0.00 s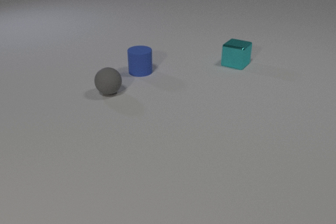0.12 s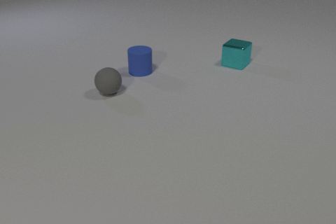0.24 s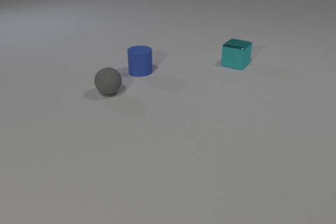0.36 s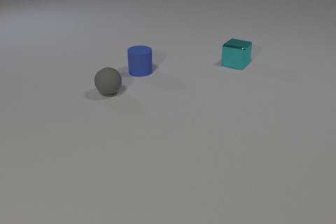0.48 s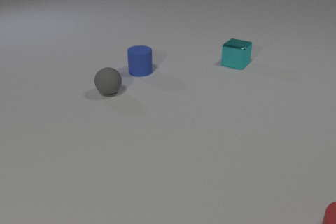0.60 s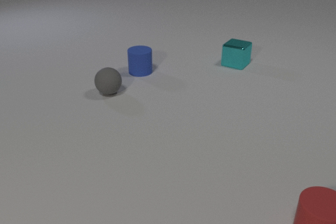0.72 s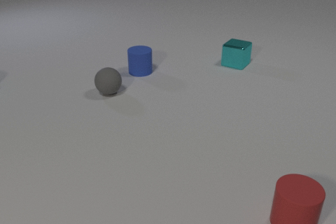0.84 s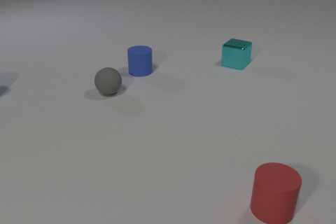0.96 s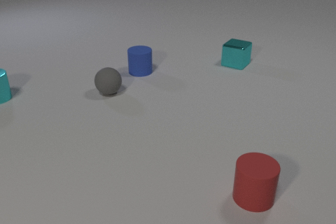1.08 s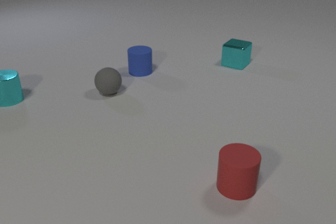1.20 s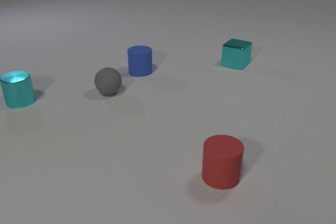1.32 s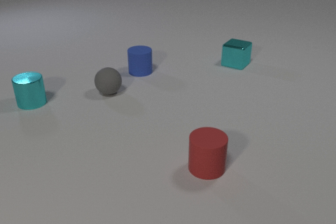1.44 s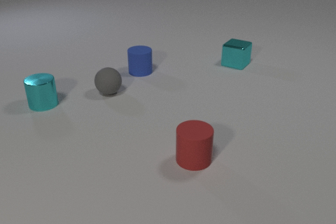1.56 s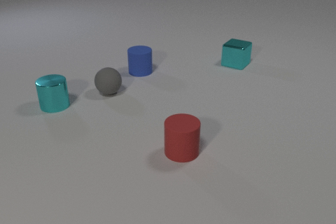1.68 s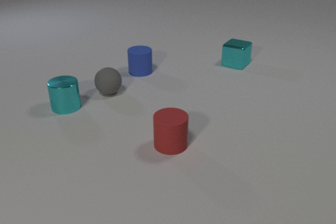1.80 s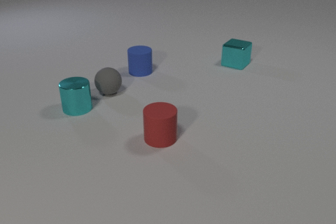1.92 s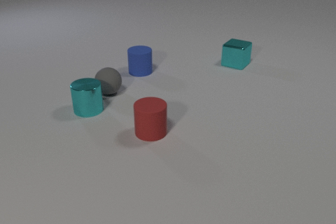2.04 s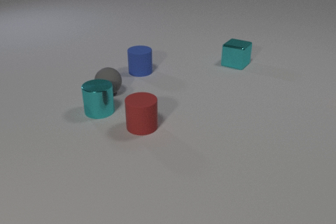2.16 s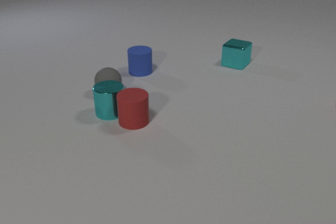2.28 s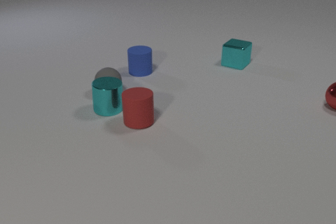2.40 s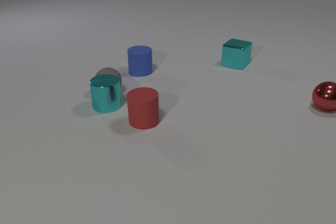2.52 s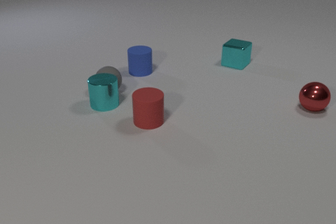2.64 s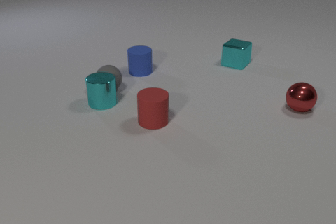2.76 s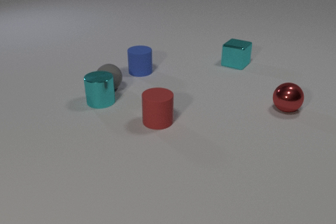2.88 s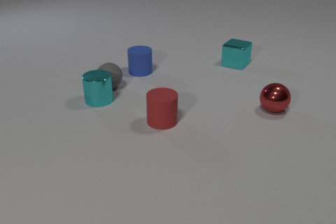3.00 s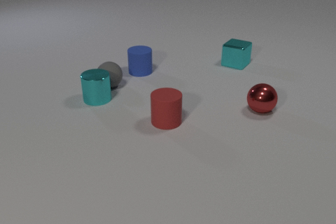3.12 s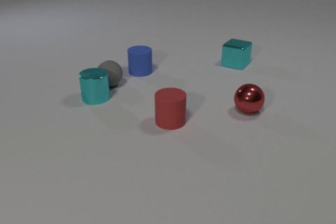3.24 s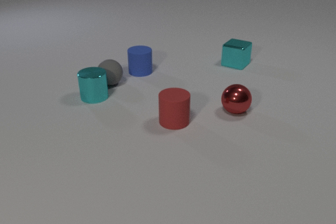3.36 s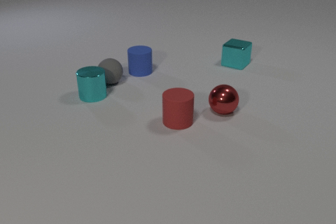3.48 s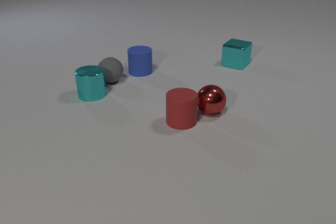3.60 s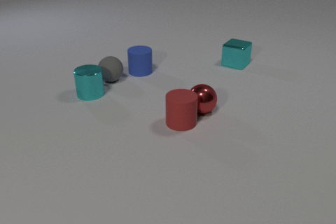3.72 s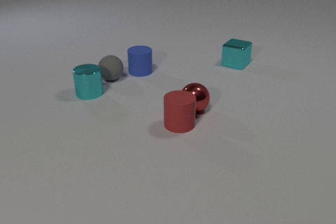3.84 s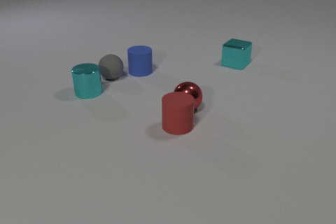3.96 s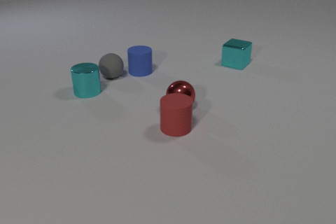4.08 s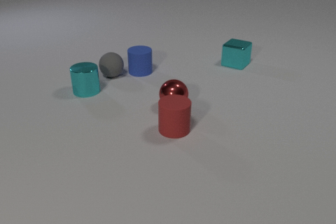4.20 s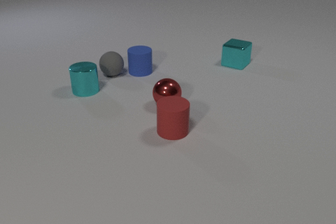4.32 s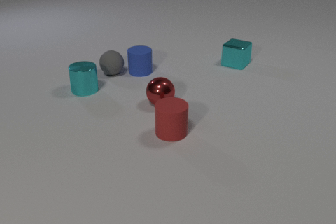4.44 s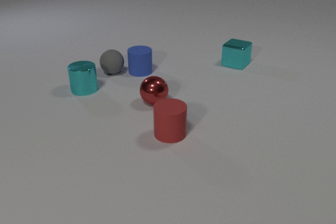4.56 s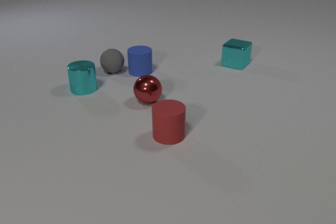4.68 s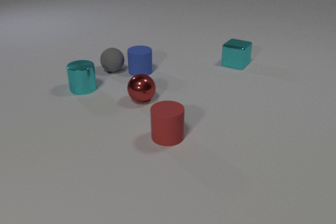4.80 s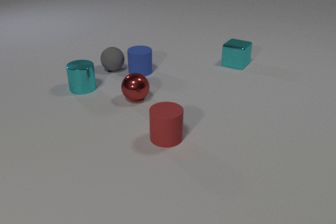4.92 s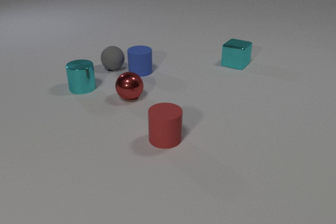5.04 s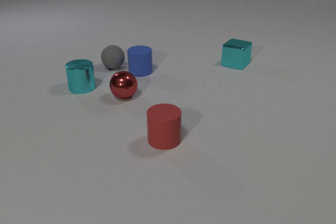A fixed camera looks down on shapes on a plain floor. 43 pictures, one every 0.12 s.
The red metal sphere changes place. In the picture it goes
to the left.
0.00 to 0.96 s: The red rubber cylinder comes in at the bottom edge, slides to the left and away from the camera. The cyan metal cylinder comes in at the left edge, slides to the right and toward the camera.
0.96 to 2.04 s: The red rubber cylinder slides to the left and away from the camera. The cyan metal cylinder slides to the right and toward the camera.
2.04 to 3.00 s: The red rubber cylinder slides to the right. The cyan metal cylinder slides away from the camera. The red metal sphere comes in at the right edge, rolls to the left and toward the camera. The gray rubber sphere rolls away from the camera. The red rubber cylinder and the cyan metal cylinder collide. The cyan metal cylinder and the gray rubber sphere collide.
3.00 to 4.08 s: The red rubber cylinder slides toward the camera and to the right. The cyan metal cylinder slides away from the camera and to the left. The red metal sphere rolls to the left. The gray rubber sphere rolls away from the camera. The red rubber cylinder and the red metal sphere collide.
4.08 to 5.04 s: The red rubber cylinder slides toward the camera and to the left. The cyan metal cylinder slides away from the camera. The red metal sphere rolls to the left and away from the camera. The gray rubber sphere rolls away from the camera.
How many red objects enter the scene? 2.
What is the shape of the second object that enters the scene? cylinder.
How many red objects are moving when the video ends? 2.
